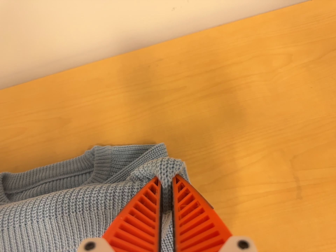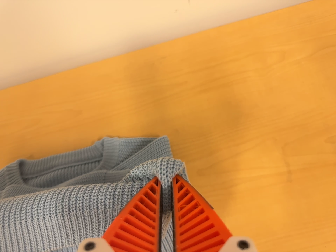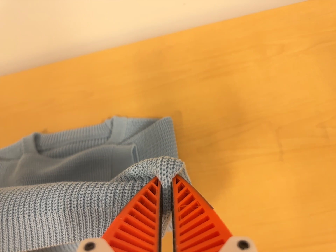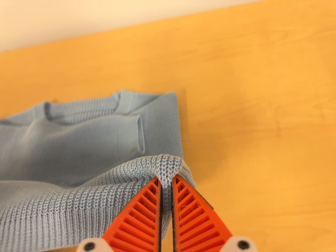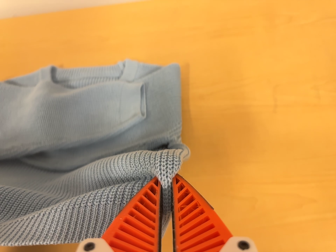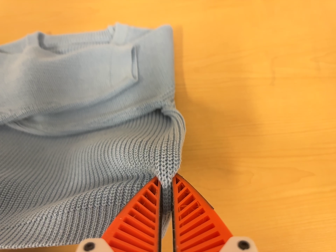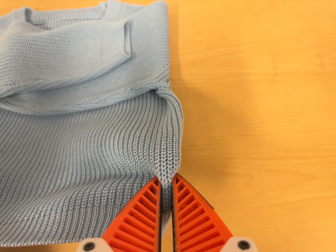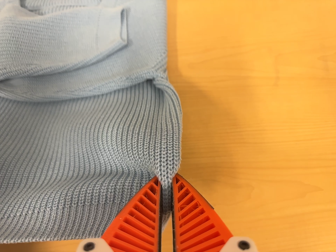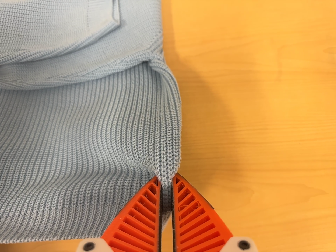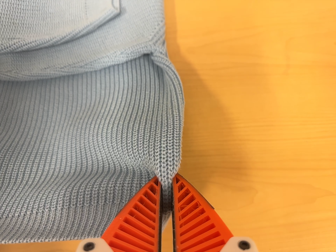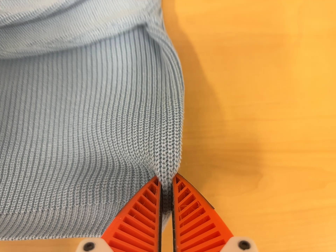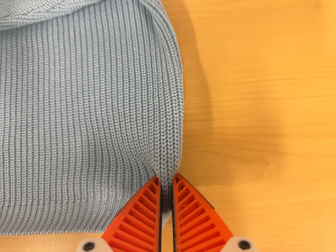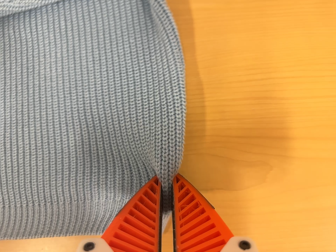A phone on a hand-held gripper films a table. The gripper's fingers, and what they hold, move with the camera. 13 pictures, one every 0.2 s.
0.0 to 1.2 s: The camera travels toward the bottom of its view and backward, about 20 cm, so close, fixed things drift upward. It rolls about its line of sight by about 10 degrees, and the scene rotates clockwise.
1.2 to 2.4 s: The camera travels forward, about 14 cm, so what stands in front looms larger. Its aim tips toward the bottom of its view by about 20 degrees, and the scene shifts upward.
The film runs backward here.
